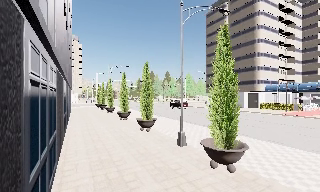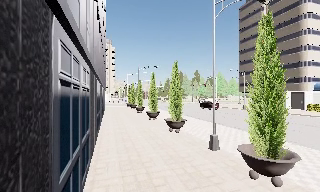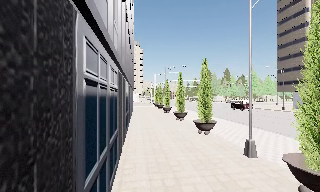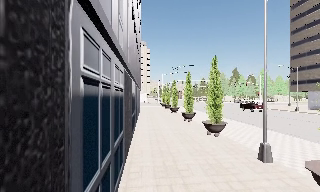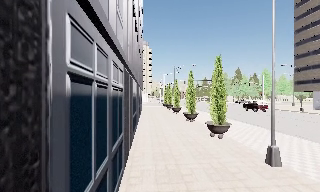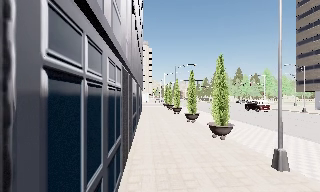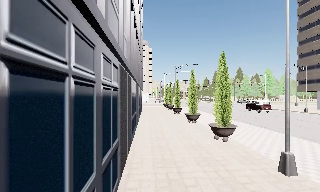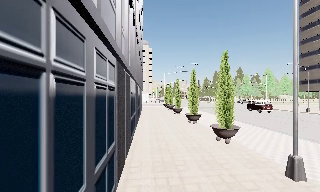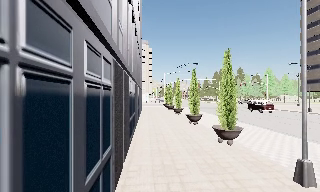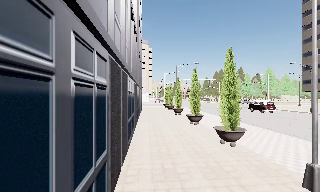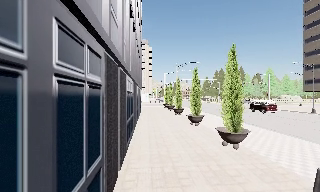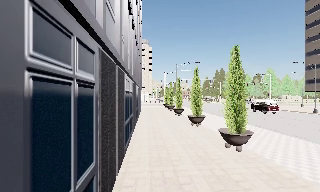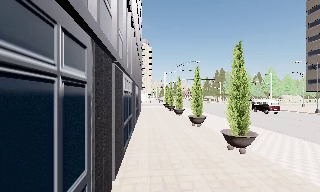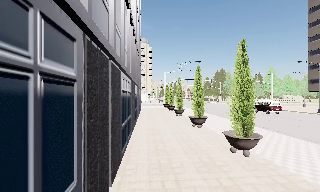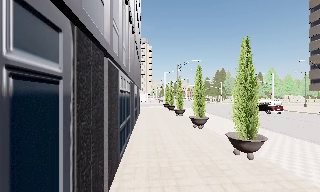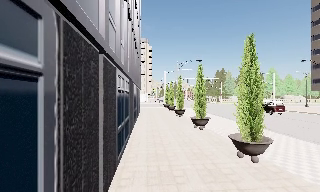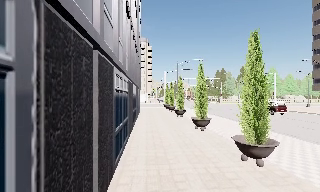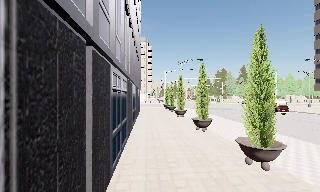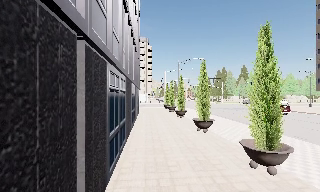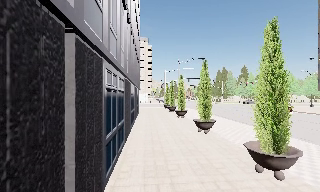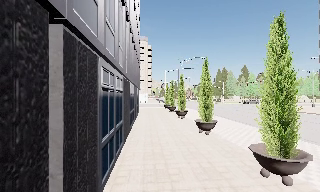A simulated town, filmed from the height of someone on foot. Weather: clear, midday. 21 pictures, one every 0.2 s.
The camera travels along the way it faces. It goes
forward.
0.0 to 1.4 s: The scene slides to the right, as the camera pans about 25 degrees to its left. It travels forward, about 2 m, so what stands in front looms larger.
1.4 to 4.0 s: The camera travels forward, about 4 m, so what stands in front looms larger.
The film runs forward here.
